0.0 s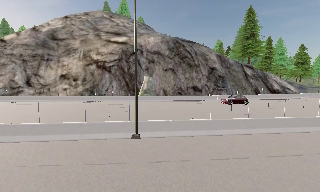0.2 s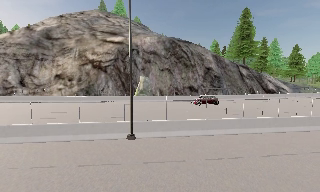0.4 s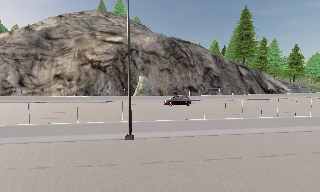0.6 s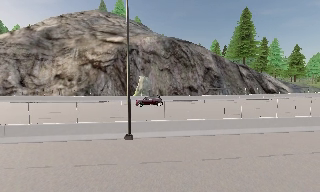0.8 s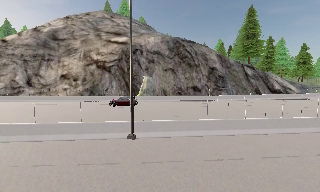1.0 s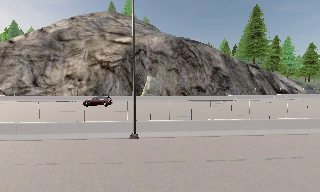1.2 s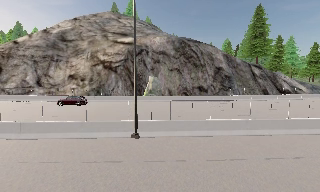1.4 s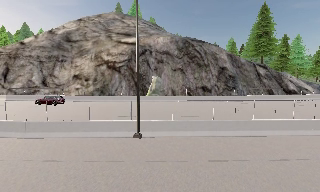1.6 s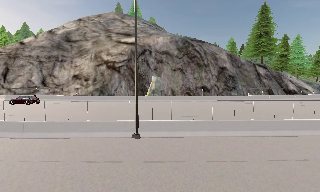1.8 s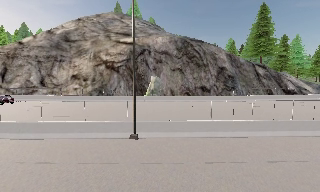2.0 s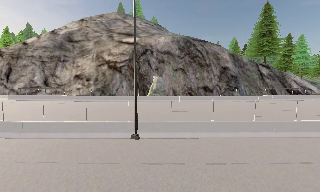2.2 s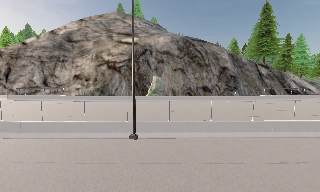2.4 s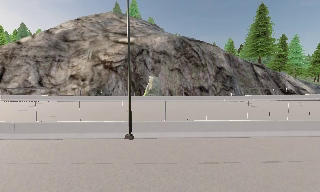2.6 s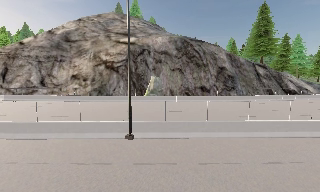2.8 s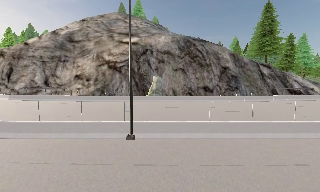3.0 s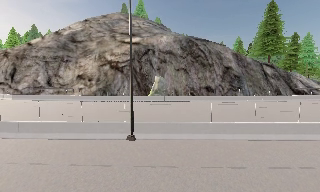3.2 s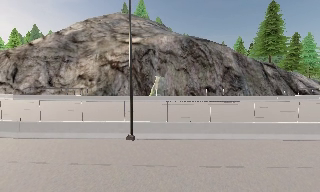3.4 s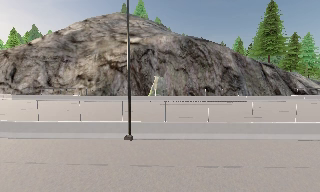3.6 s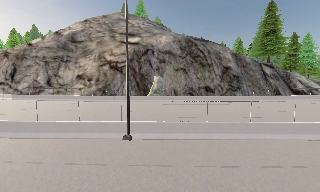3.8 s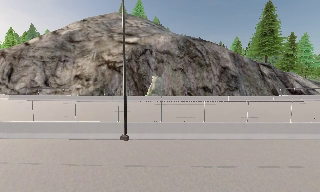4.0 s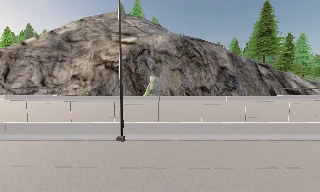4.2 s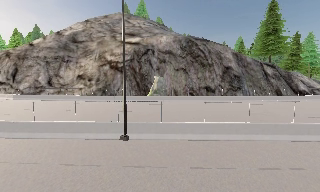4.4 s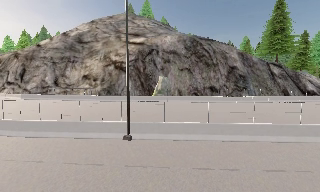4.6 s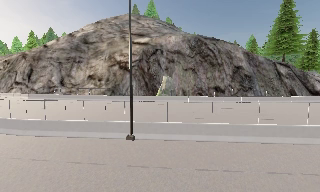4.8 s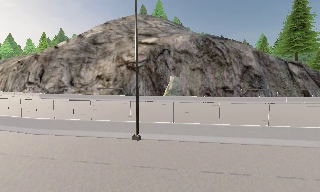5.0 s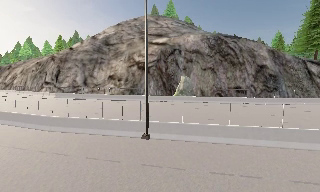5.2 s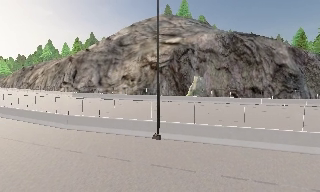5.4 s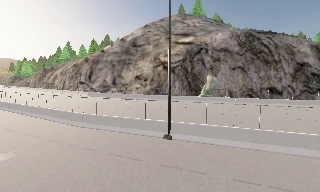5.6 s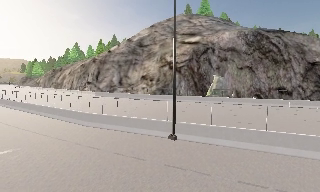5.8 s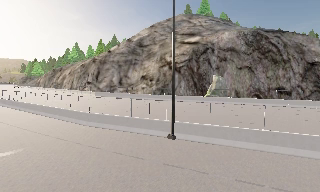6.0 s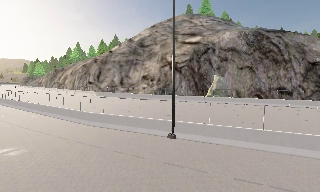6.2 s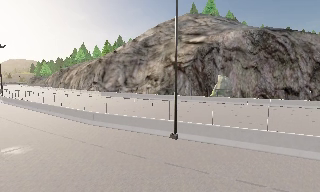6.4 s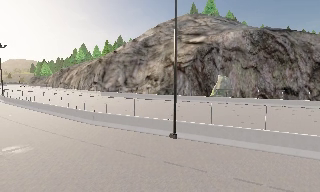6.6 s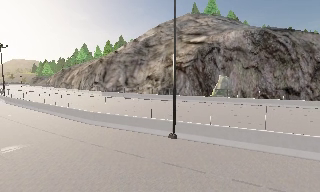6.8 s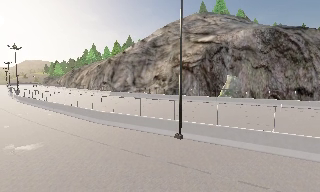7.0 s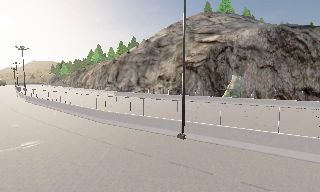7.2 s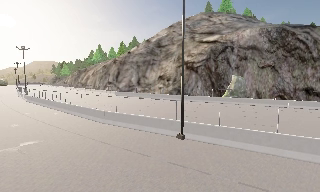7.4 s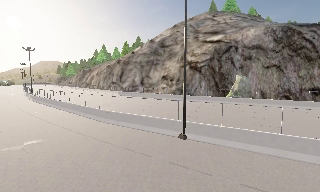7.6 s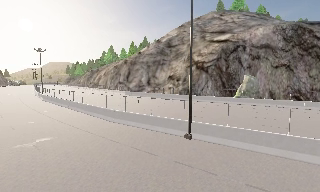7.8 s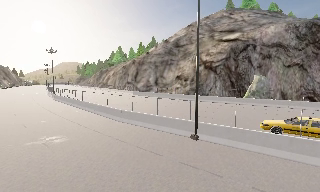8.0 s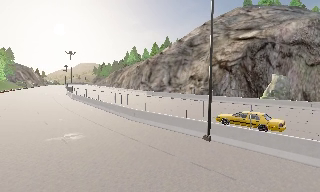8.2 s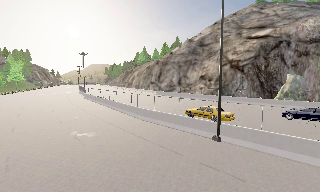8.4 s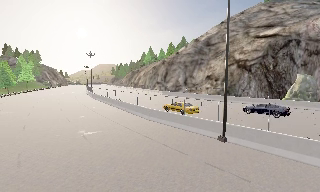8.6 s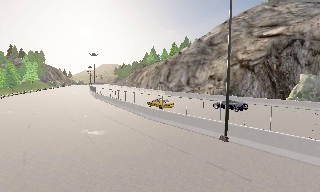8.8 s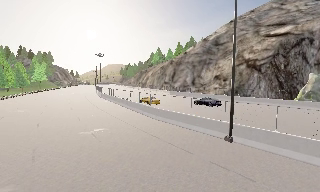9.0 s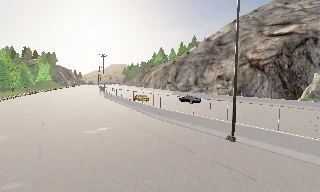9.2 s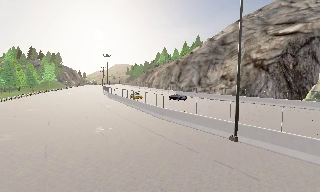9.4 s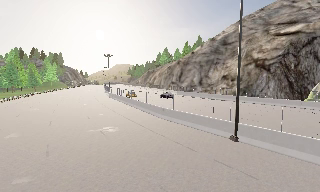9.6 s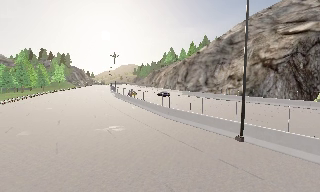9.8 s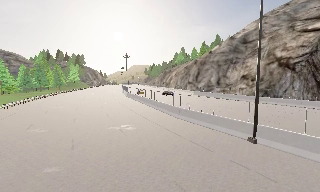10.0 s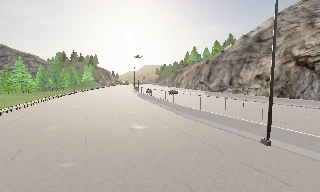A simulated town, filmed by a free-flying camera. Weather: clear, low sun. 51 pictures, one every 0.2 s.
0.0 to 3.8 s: The camera travels to its right, about 2 m.
3.8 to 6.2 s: The camera swings to its left by about 25 degrees, and the scene slides to the right. It travels to its right, about 1 m.
6.2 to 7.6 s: The camera travels to its right, about 0.5 m.
7.6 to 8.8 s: The camera swings to its left by about 15 degrees, and the scene slides to the right.
8.8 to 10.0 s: The camera swings to its left by about 10 degrees, and the scene slides to the right. It travels backward, about 0.5 m, so what stands in front gets smaller.
The film runs forward here.
